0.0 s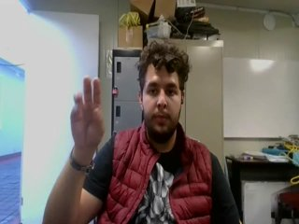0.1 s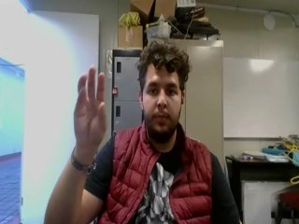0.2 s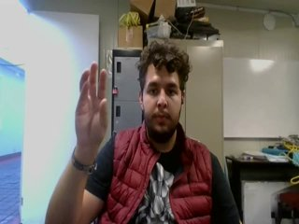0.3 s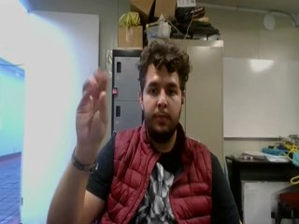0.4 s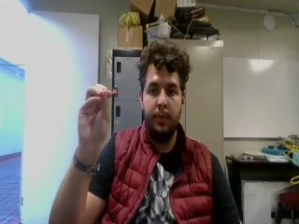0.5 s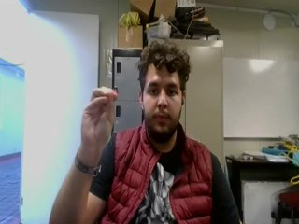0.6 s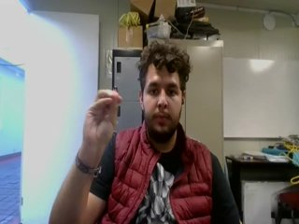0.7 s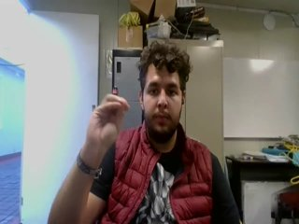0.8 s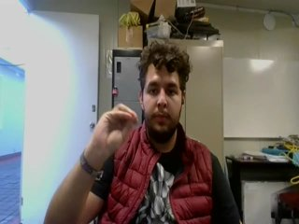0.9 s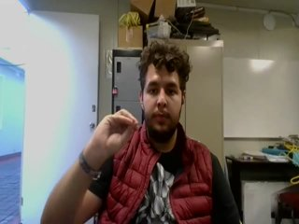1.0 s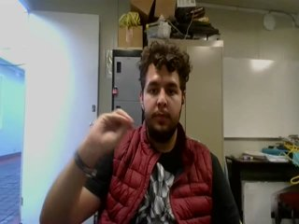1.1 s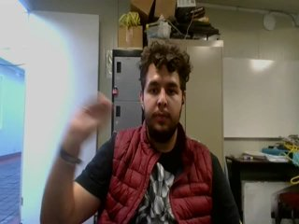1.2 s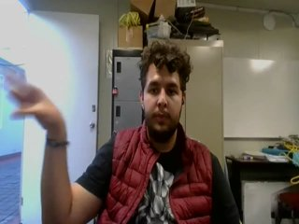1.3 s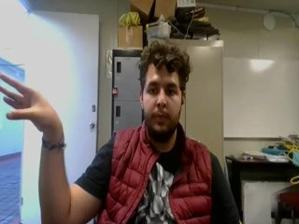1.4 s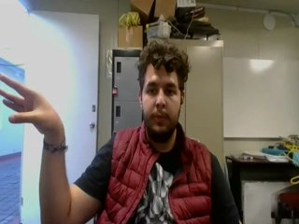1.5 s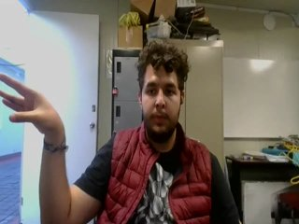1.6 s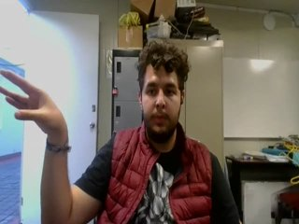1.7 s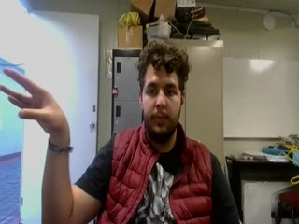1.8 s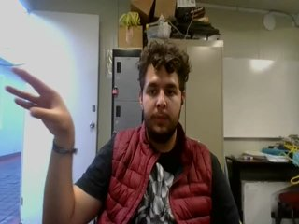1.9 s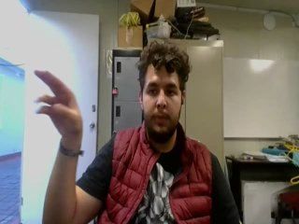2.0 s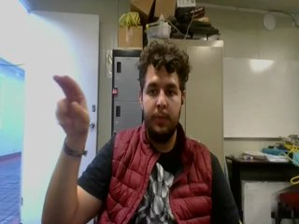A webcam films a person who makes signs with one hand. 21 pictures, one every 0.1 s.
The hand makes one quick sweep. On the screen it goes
to the left.
0.0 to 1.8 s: On the screen the hand sweeps to the left. The name of the sign: Throw right.
